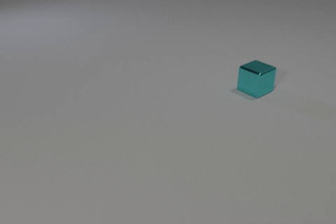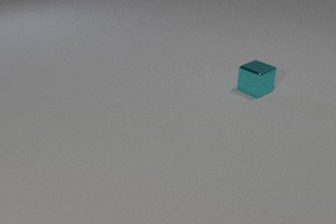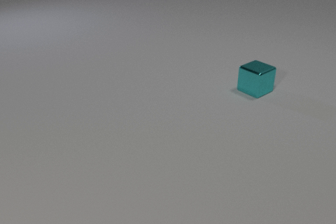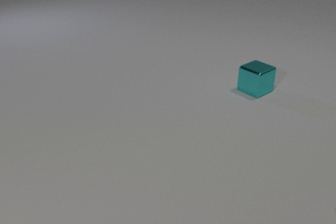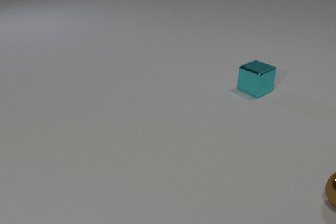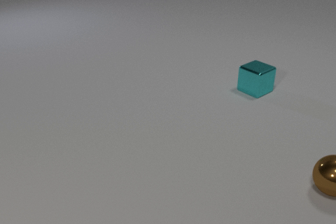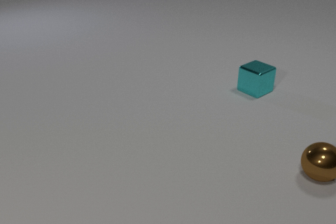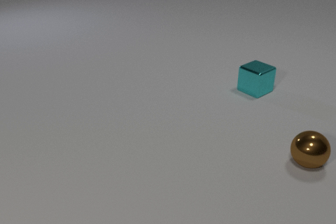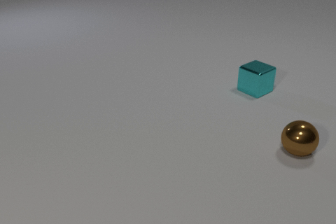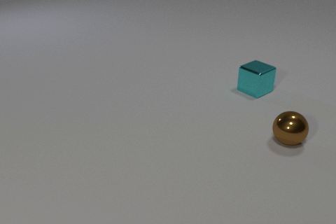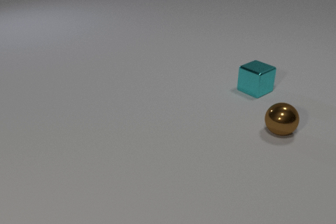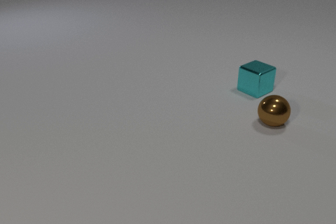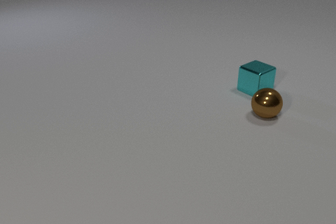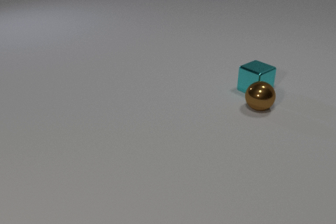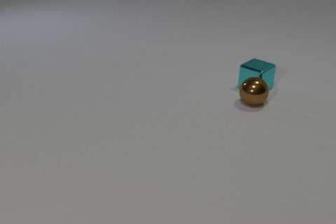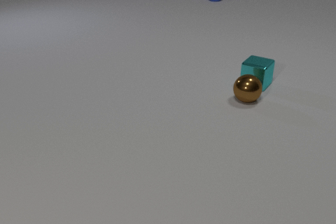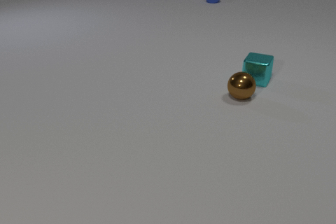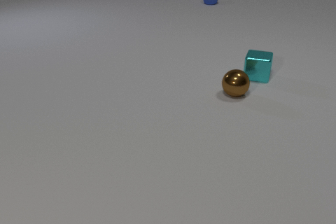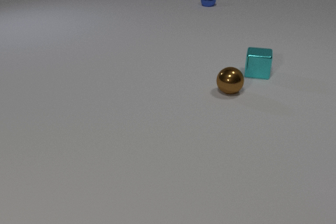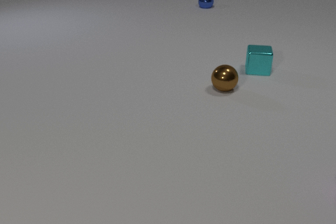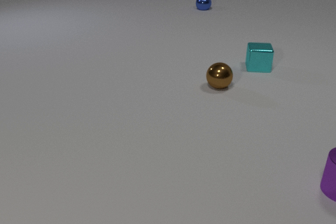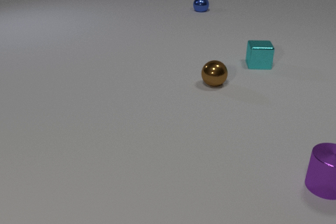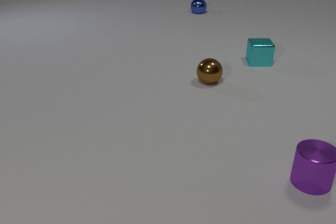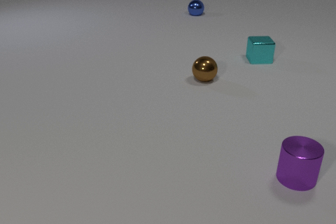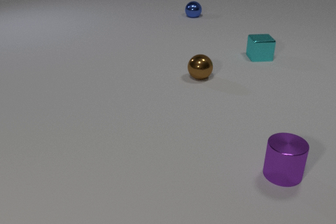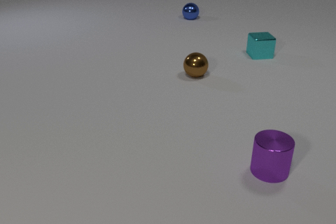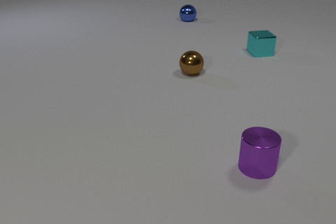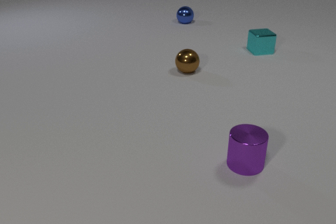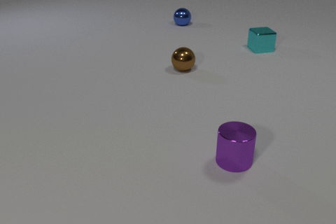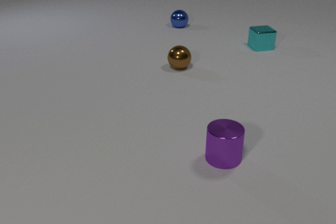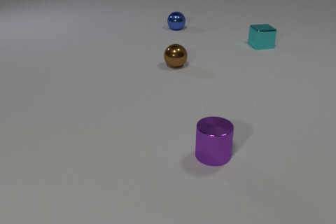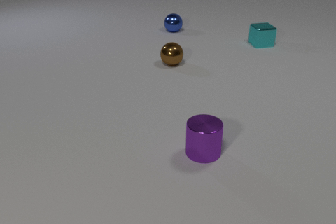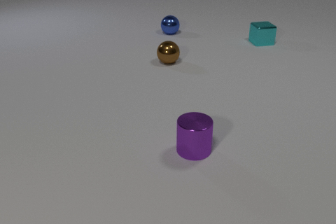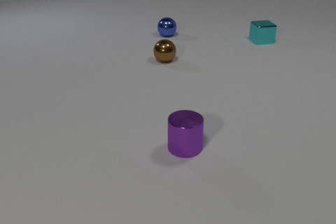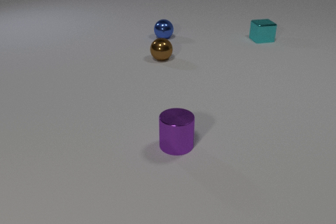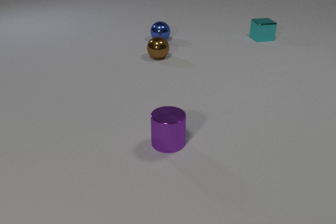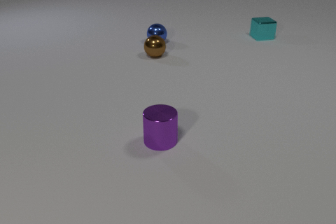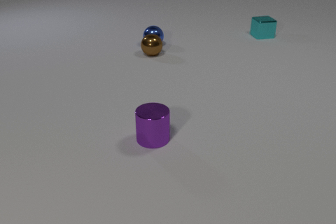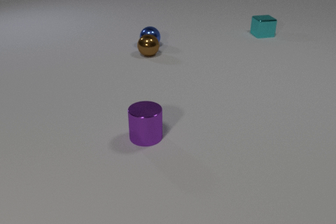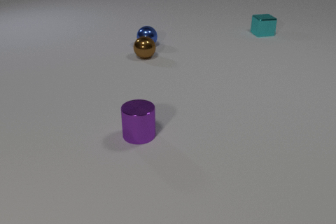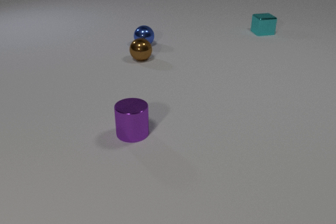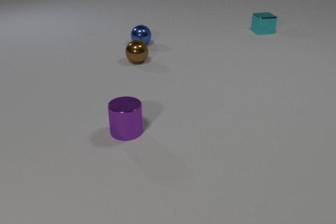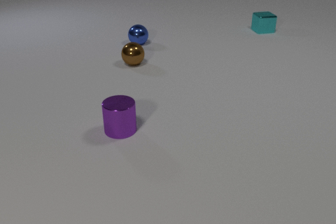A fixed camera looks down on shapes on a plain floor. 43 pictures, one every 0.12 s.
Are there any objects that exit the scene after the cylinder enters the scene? no.
How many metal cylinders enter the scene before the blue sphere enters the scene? 0.
What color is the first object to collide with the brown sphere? cyan.
0.00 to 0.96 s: The brown metal sphere comes in at the right edge, rolls away from the camera and to the left.
0.96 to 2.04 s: The brown metal sphere rolls away from the camera and to the left. The cyan metal cube slides away from the camera, spins counterclockwise seen from above by about 30 degrees, its near face sliding to the right. The blue metal sphere comes in at the top edge, rolls toward the camera. The brown metal sphere and the cyan metal cube collide.
2.04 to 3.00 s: The brown metal sphere rolls to the left and away from the camera. The cyan metal cube slides away from the camera, spins so that its near face slides to the right, counterclockwise seen from above. The blue metal sphere rolls toward the camera. The purple metal cylinder comes in at the right edge, slides to the left.
3.00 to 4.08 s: The brown metal sphere rolls away from the camera and to the left. The cyan metal cube slides away from the camera. The blue metal sphere rolls toward the camera and to the left. The purple metal cylinder slides to the left.
4.08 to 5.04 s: The brown metal sphere rolls to the left and toward the camera. The cyan metal cube slides away from the camera. The blue metal sphere rolls to the left and toward the camera. The purple metal cylinder slides to the left and away from the camera. The brown metal sphere and the blue metal sphere collide.
